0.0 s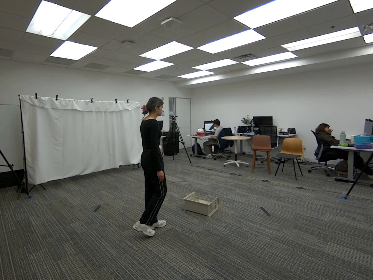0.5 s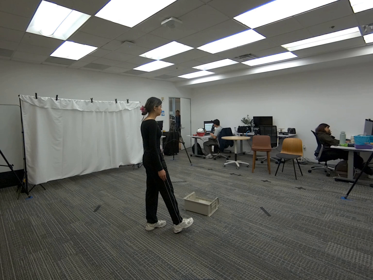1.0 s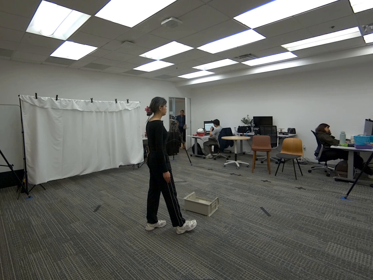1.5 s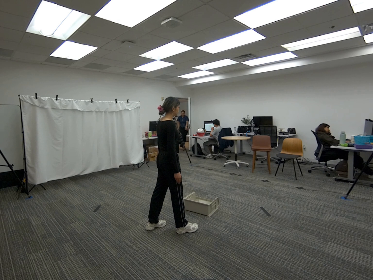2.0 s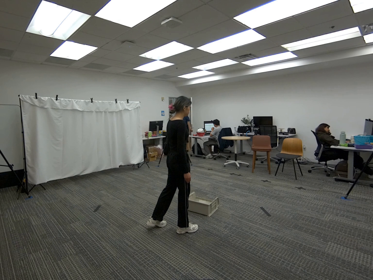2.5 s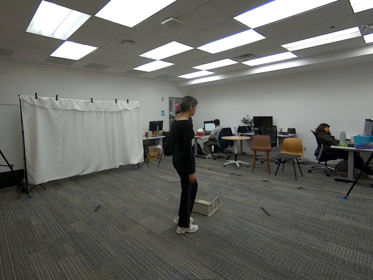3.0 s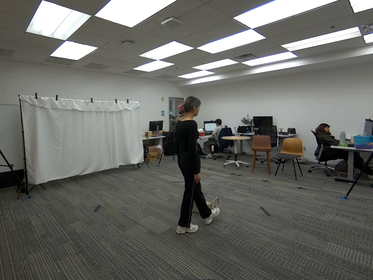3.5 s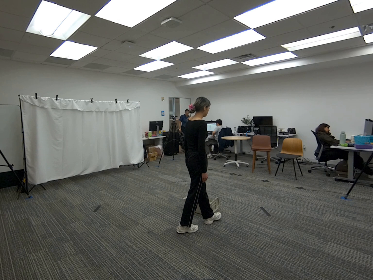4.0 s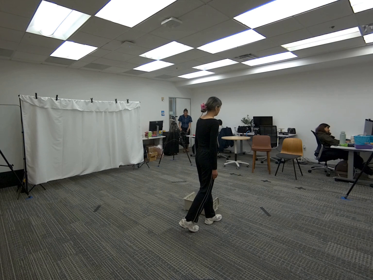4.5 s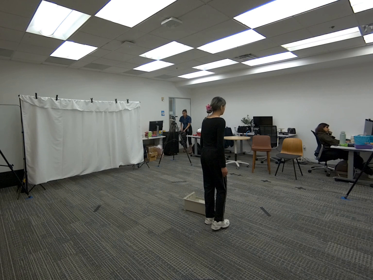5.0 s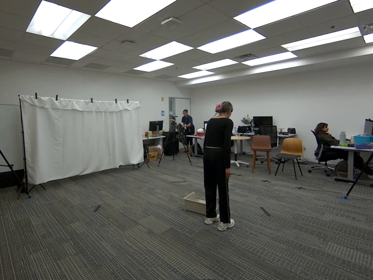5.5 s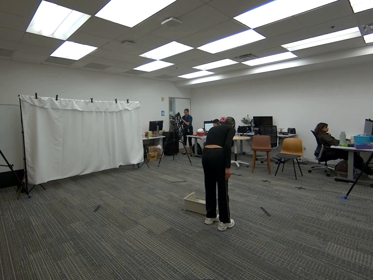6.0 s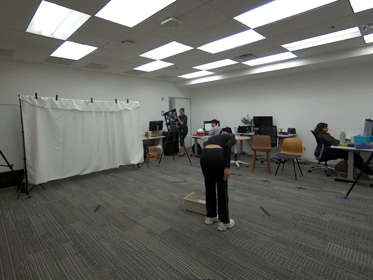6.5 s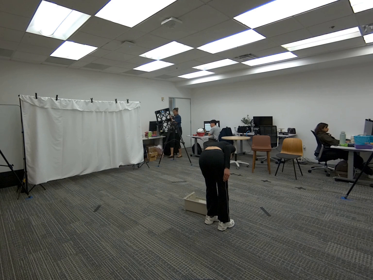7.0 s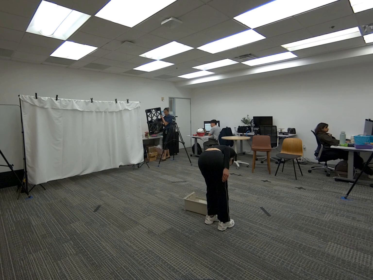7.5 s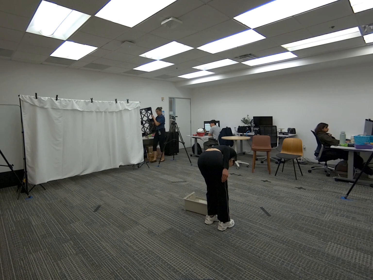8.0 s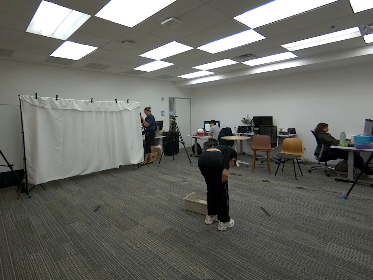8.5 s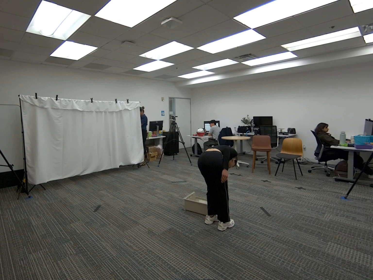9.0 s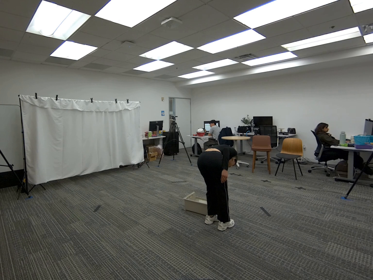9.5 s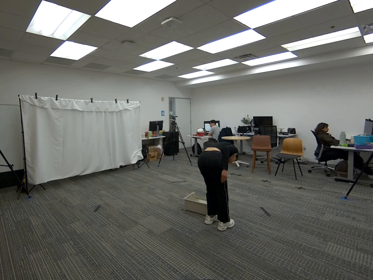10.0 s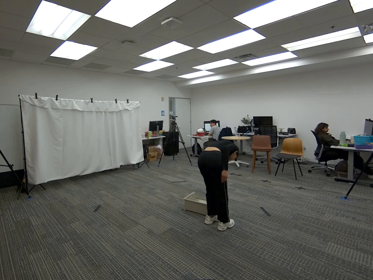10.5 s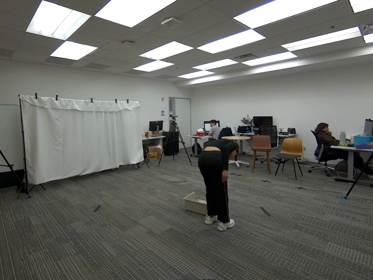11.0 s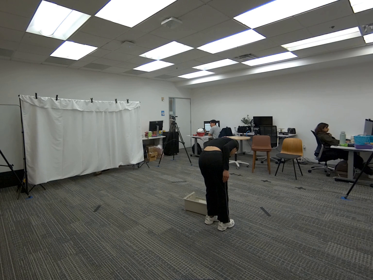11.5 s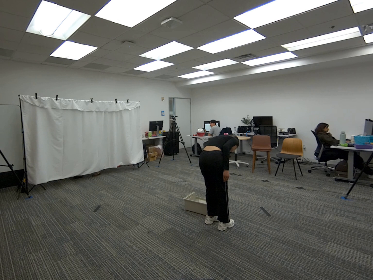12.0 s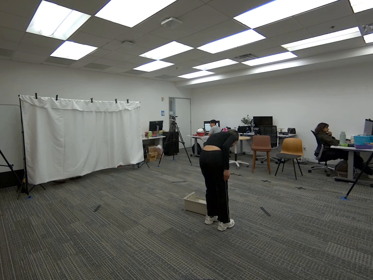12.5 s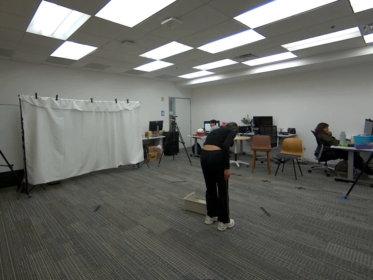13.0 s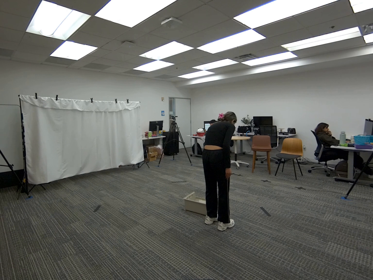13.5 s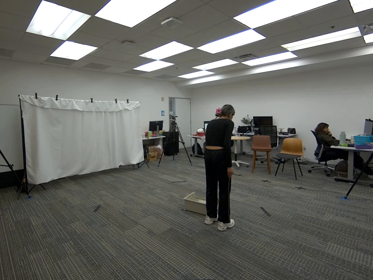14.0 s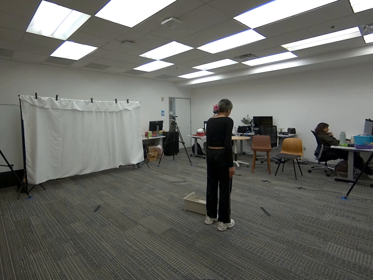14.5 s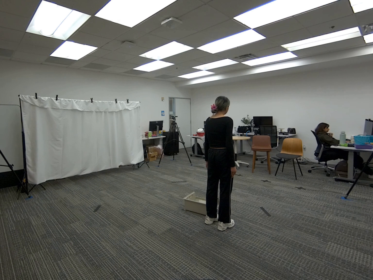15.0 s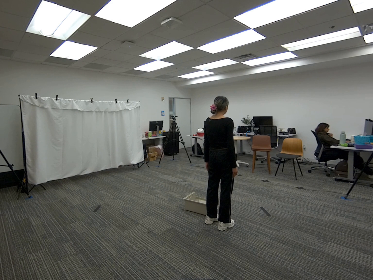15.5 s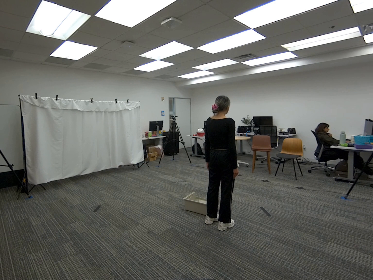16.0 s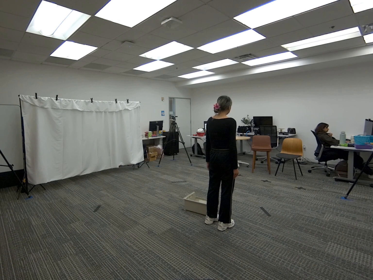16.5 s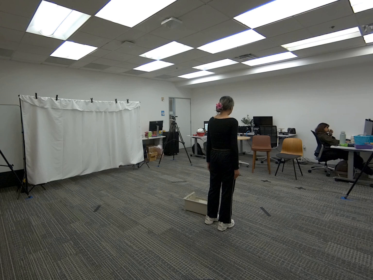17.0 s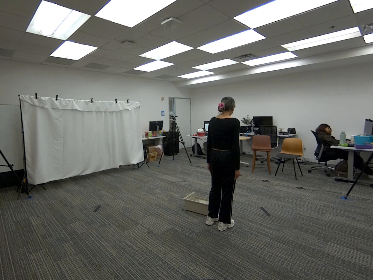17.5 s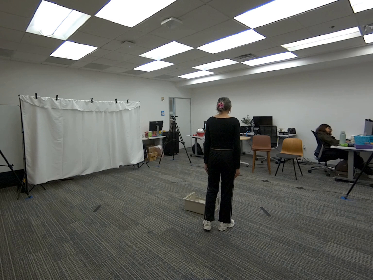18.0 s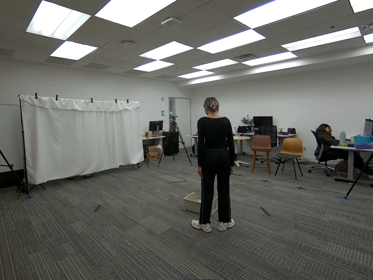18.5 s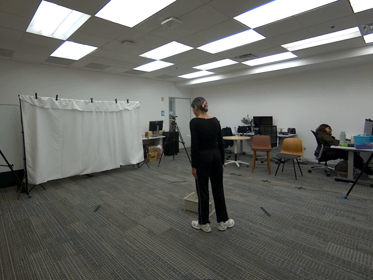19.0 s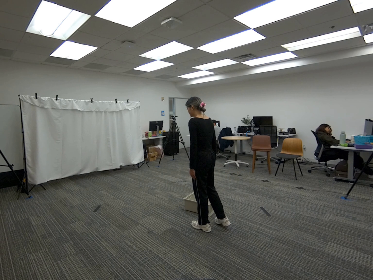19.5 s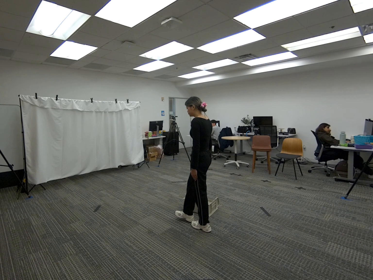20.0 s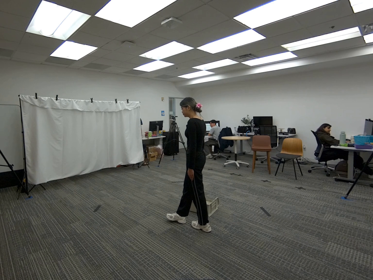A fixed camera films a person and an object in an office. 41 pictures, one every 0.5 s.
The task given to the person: Walk over to the beige bin on the ground and touch the beige bin using your left hand. Step away from the beige bin when the sequence is complete.
